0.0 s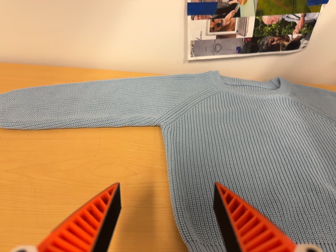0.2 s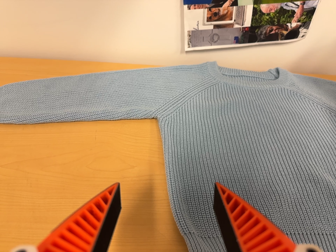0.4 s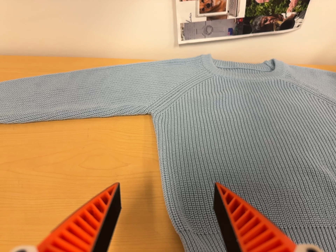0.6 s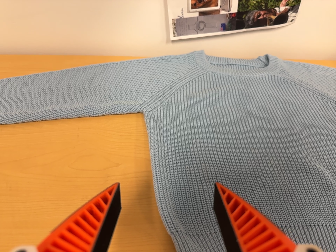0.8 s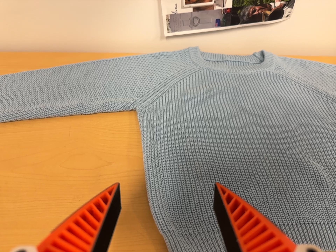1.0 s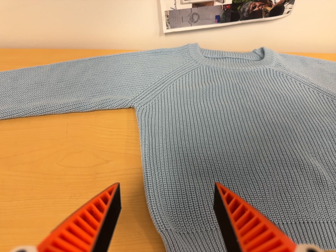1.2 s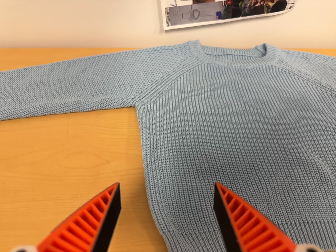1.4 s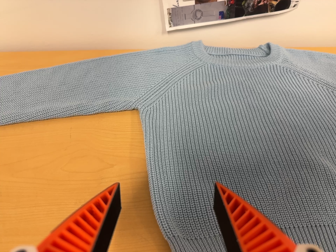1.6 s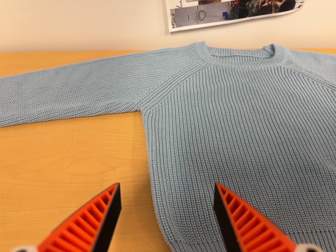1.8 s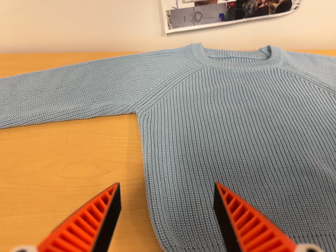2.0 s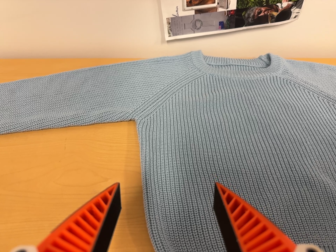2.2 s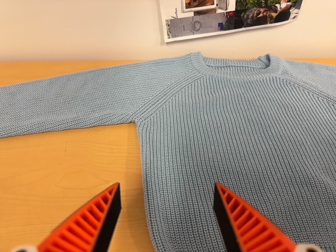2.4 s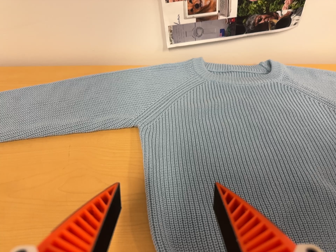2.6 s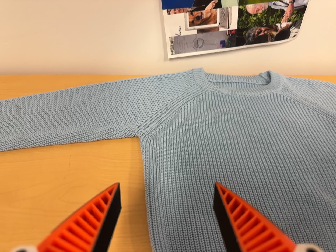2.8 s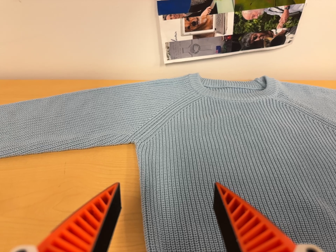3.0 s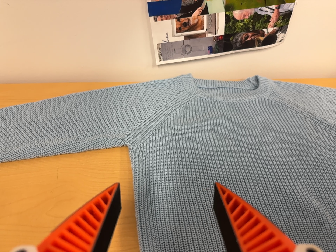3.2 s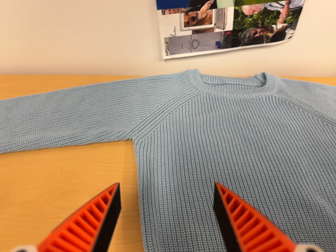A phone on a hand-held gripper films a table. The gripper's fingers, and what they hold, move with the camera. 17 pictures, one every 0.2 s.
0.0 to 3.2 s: The camera travels forward and toward the top of its view, about 7 cm, so what stands in front looms larger.
The film runs backward here.
